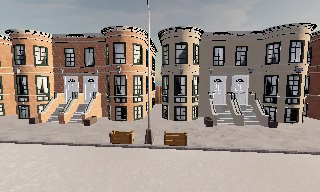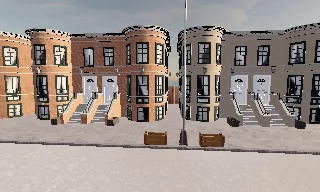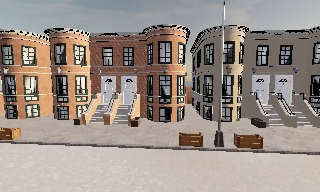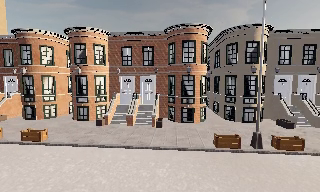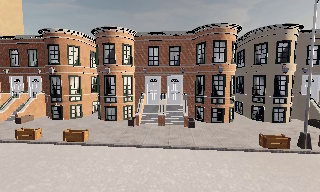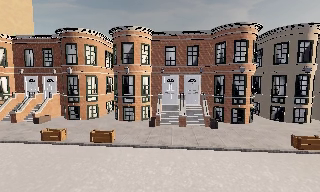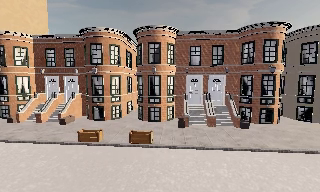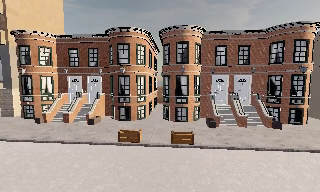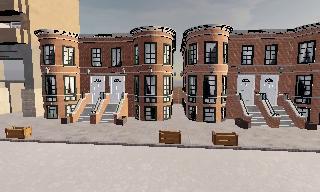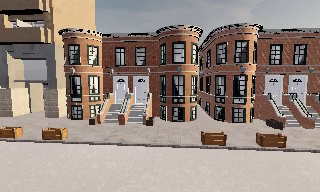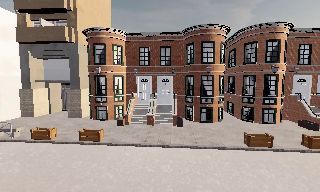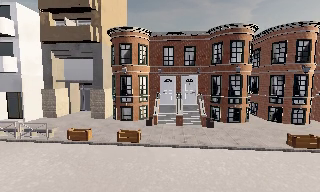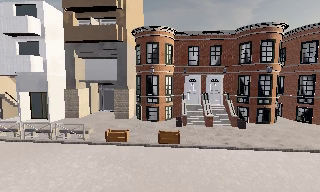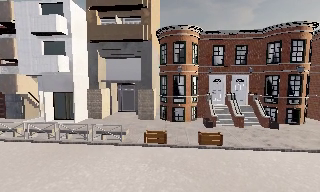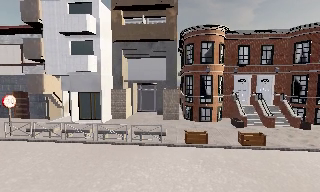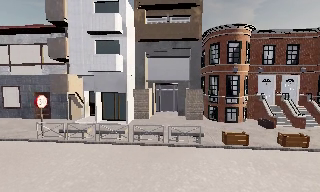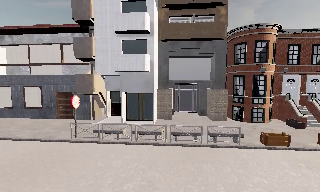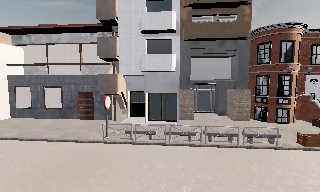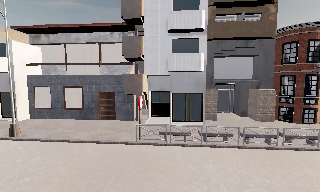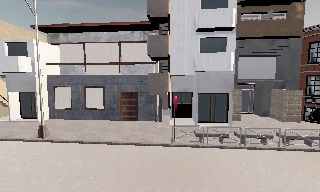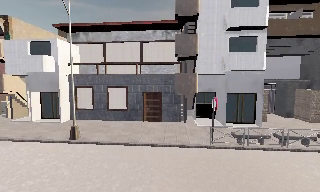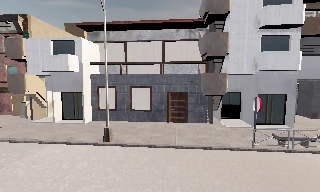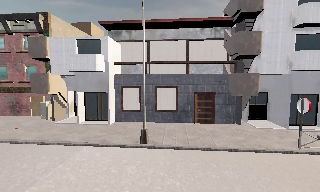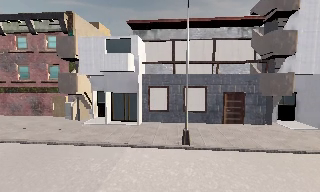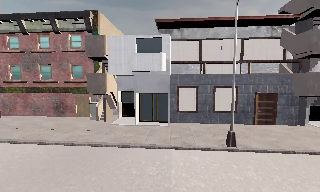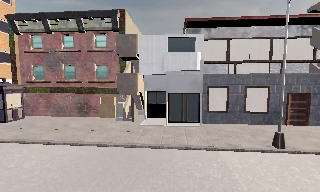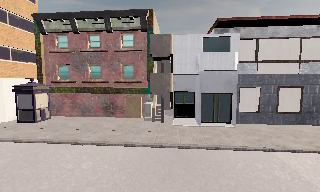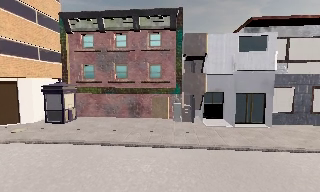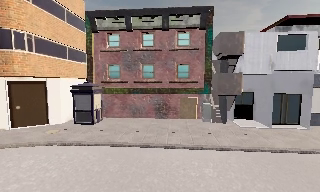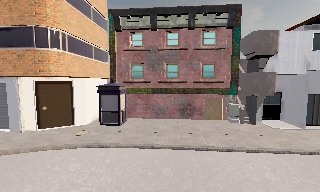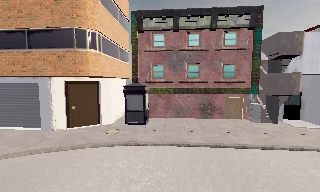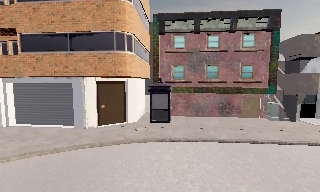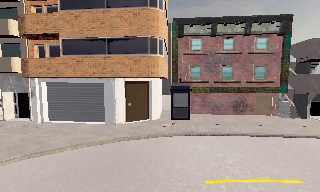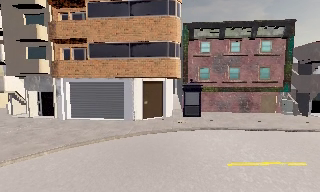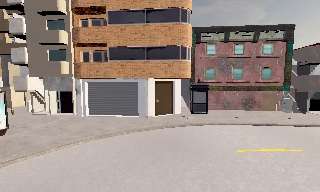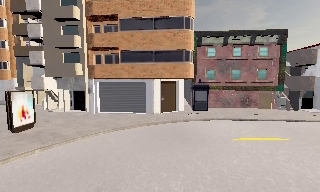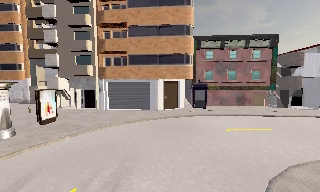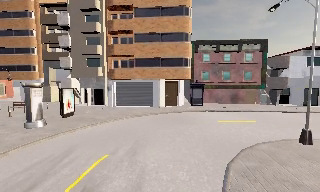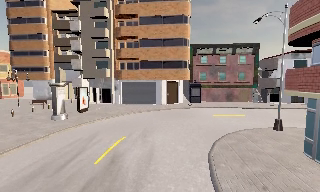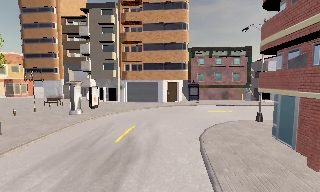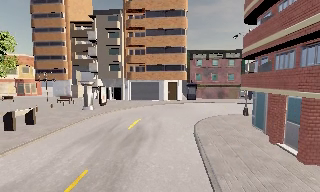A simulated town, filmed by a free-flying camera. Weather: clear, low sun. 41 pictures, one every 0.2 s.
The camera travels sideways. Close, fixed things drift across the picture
to the right.
0.0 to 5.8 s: The camera travels to its left, about 55 m, so close, fixed things drift to the right.
5.8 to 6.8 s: The camera travels to its left and backward, about 8 m, so close, fixed things drift to the right.
6.8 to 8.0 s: The camera travels backward, about 12 m, so what stands in front gets smaller.
The film runs backward here.
